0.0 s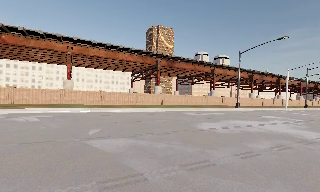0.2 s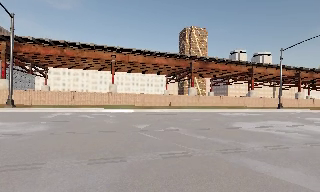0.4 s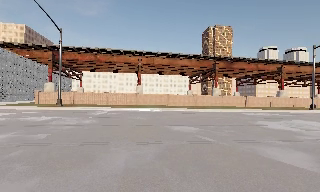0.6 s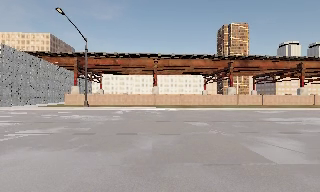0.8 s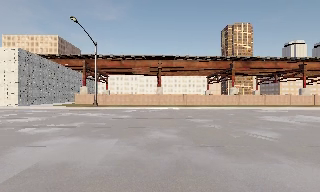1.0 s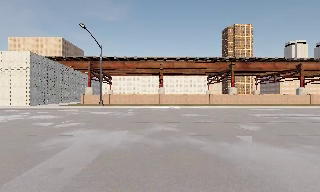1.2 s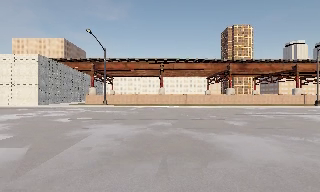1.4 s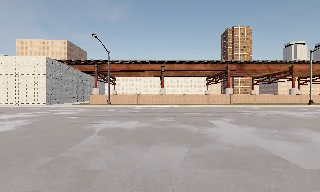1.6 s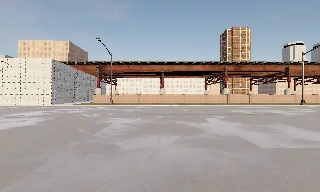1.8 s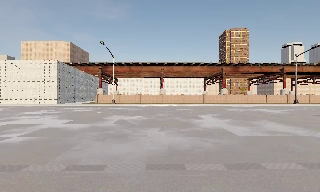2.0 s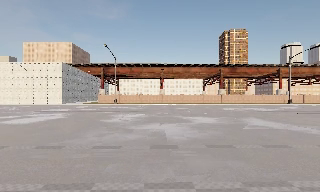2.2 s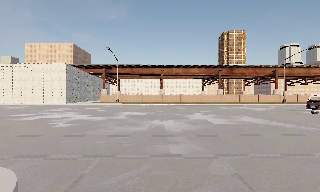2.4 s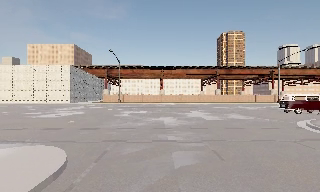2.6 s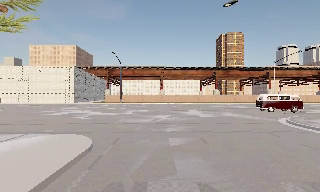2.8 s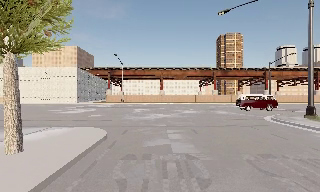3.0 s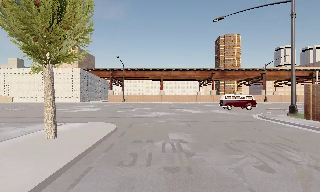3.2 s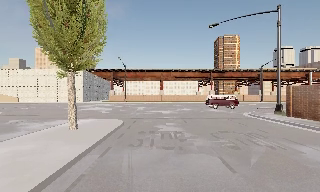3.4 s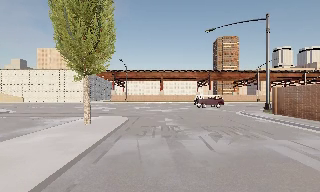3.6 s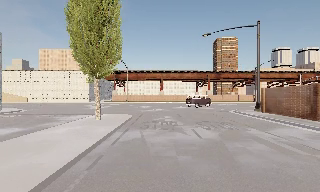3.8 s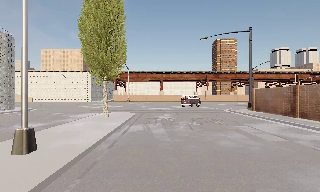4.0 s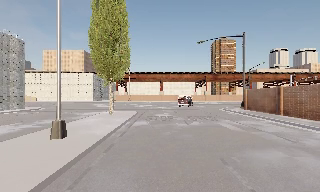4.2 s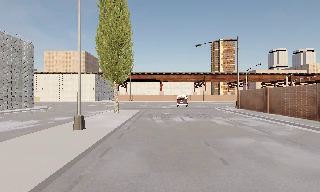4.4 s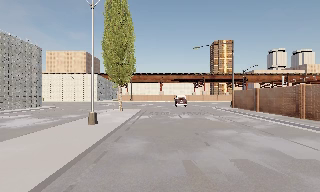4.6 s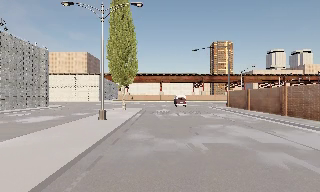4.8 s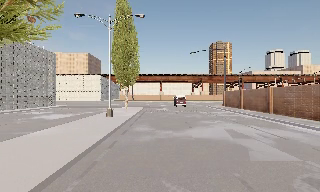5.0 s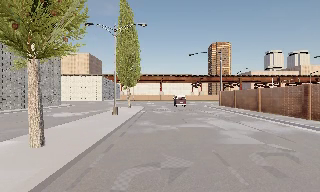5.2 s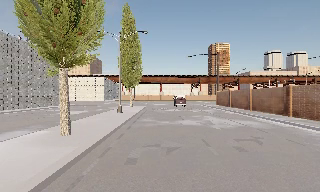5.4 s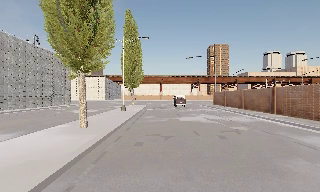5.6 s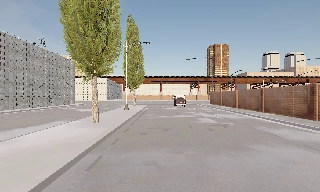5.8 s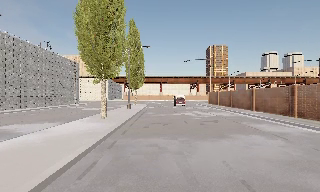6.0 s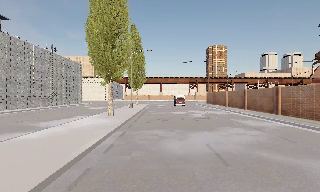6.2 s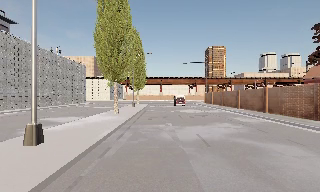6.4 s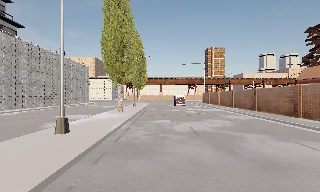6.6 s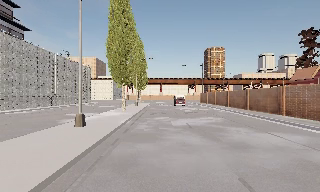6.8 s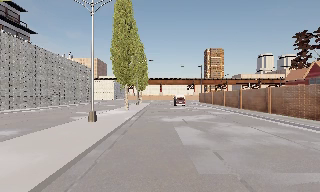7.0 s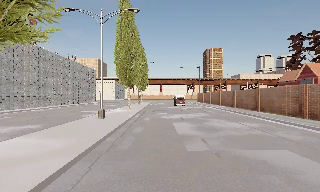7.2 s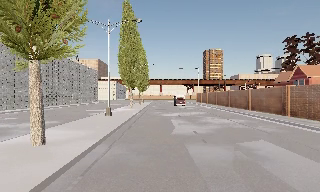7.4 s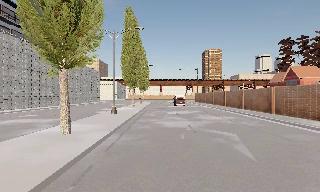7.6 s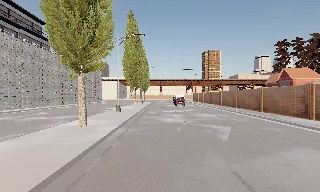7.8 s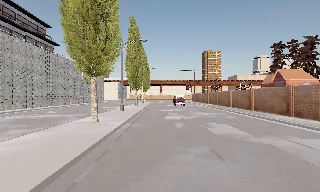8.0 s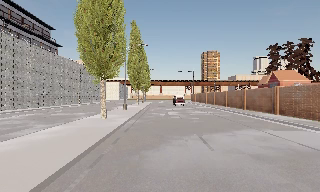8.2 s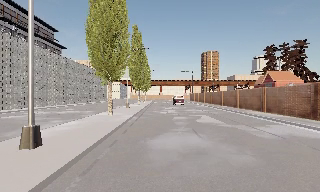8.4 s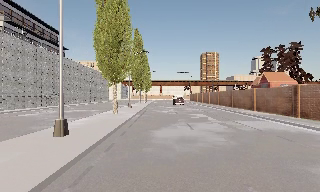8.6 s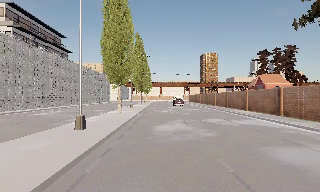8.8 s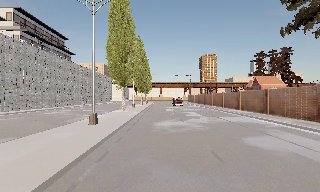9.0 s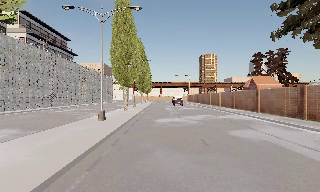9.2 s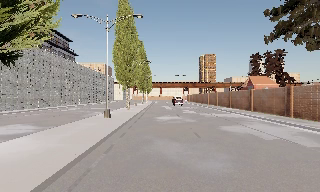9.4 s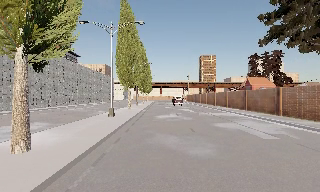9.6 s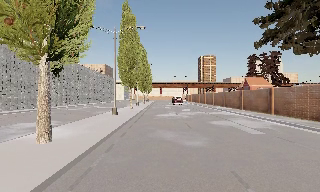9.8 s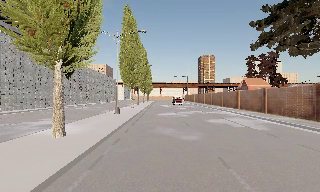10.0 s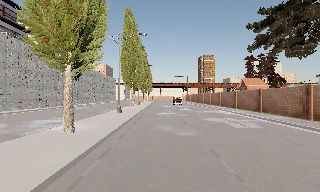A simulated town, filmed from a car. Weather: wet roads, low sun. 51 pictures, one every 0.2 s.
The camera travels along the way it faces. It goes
backward.
0.0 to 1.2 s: The camera pans to its left, which is counterclockwise from overhead, by about 25 degrees. It travels backward, about 10 m, so what stands in front gets smaller.
1.2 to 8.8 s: The camera travels backward, about 60 m, so what stands in front gets smaller.
8.8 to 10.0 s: The camera travels backward, about 6 m, so what stands in front gets smaller. It loses speed.
The film runs backward here.
